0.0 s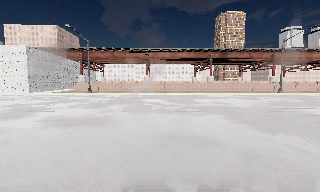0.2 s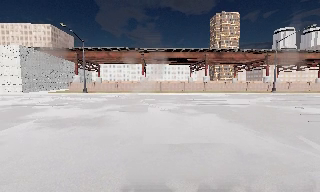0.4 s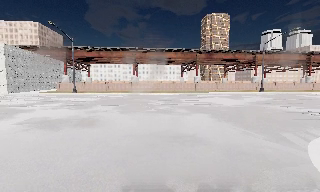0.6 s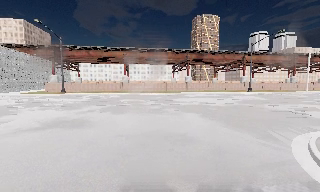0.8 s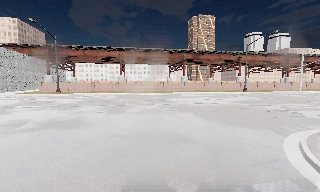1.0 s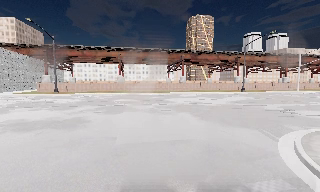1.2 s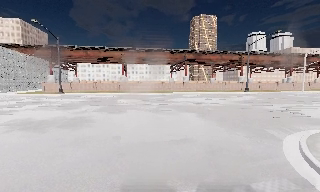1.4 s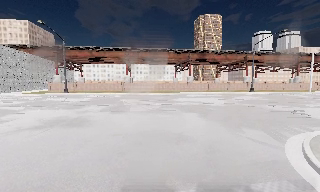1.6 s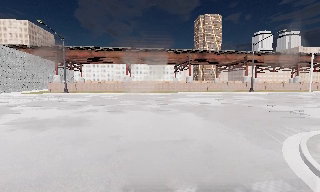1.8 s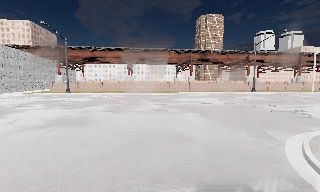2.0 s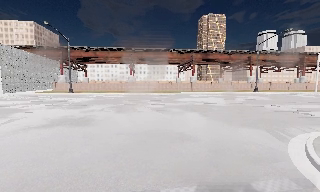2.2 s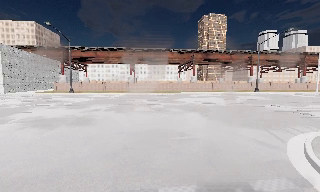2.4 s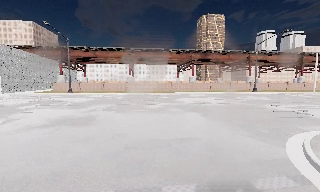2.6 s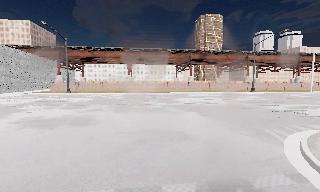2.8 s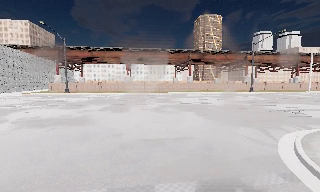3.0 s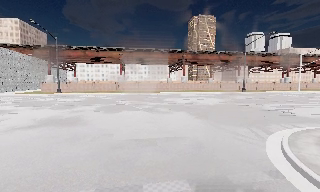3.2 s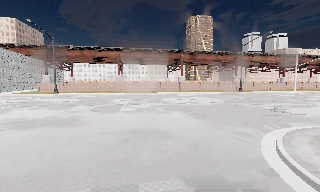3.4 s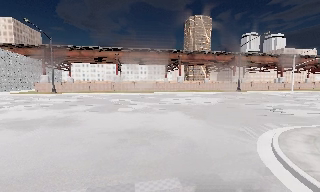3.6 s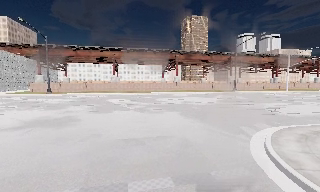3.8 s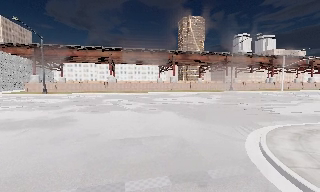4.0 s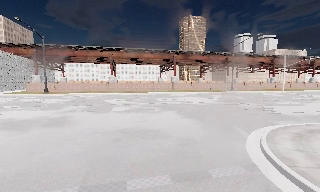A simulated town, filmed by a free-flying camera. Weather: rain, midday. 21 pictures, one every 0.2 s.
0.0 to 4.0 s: The camera pans to its right, which is clockwise from overhead, by about 10 degrees. It travels to its right and backward, about 1 m, so close, fixed things drift to the left.
The film runs backward here.
